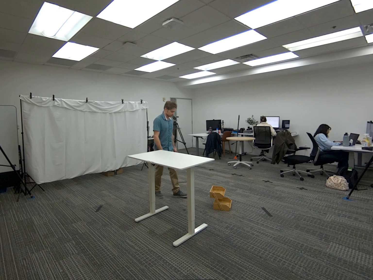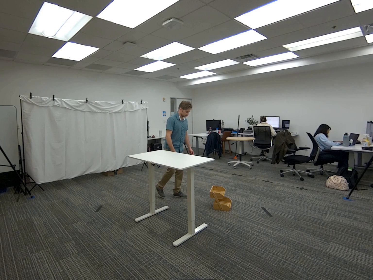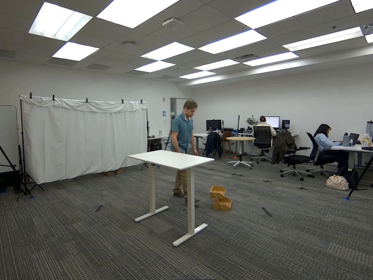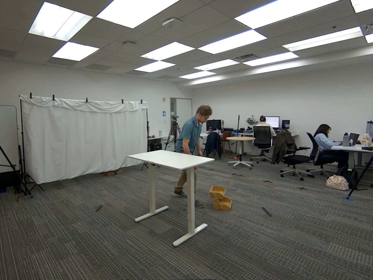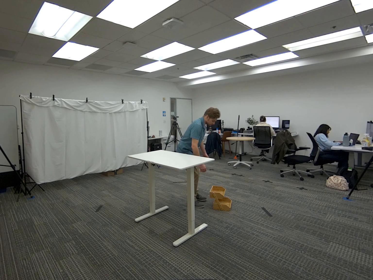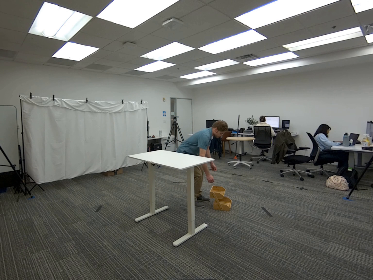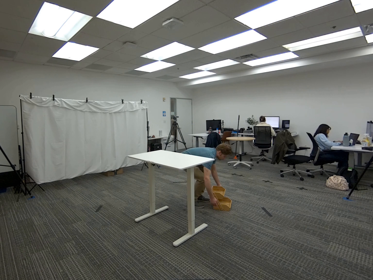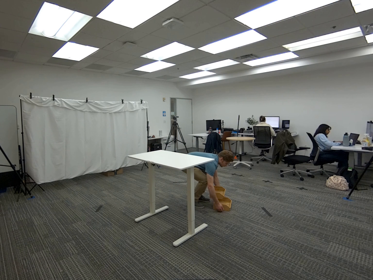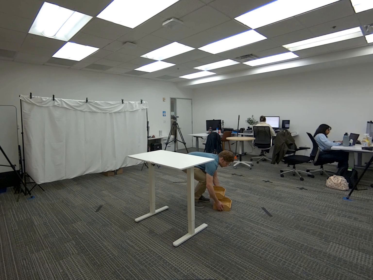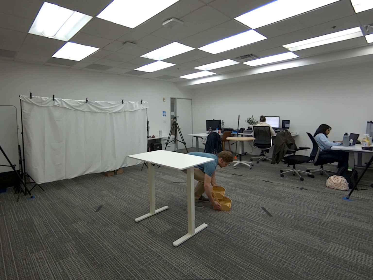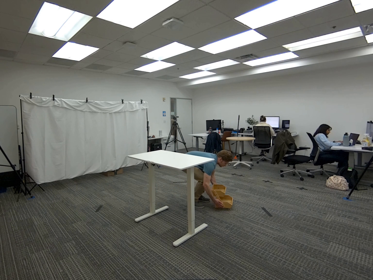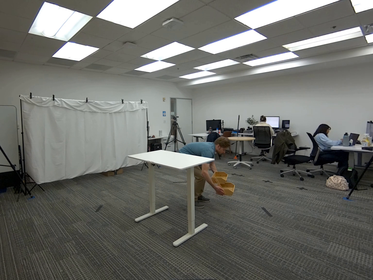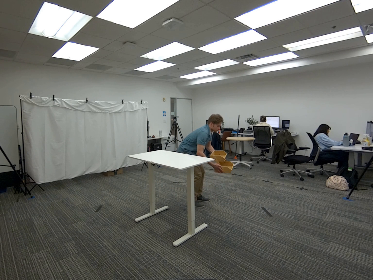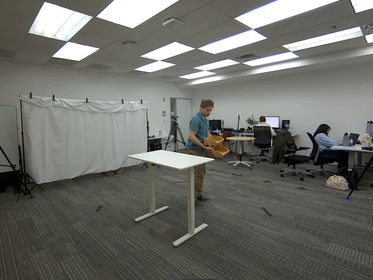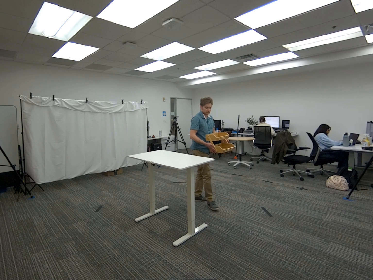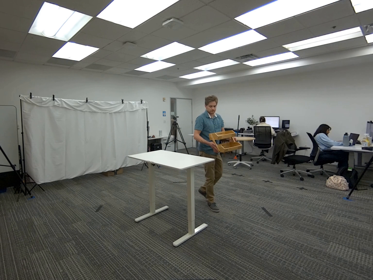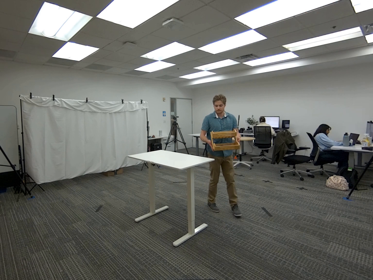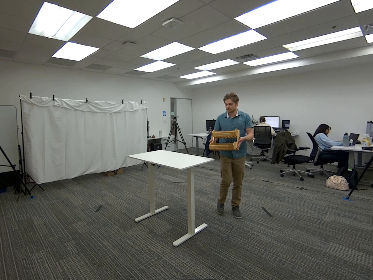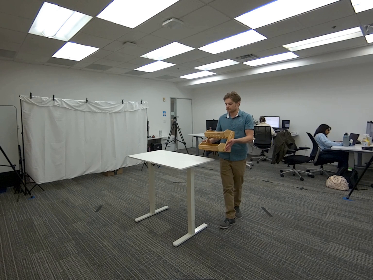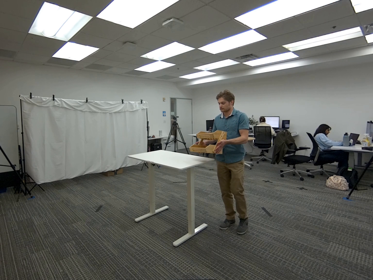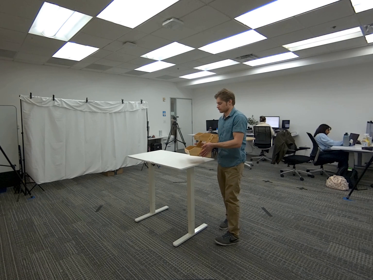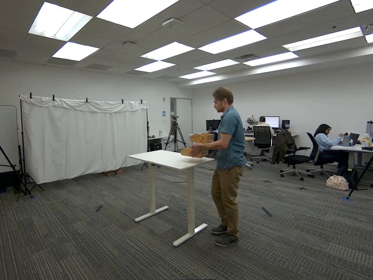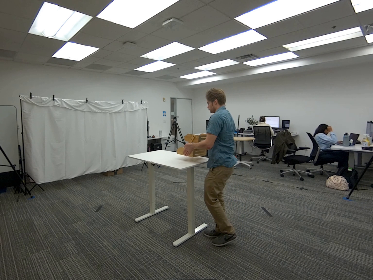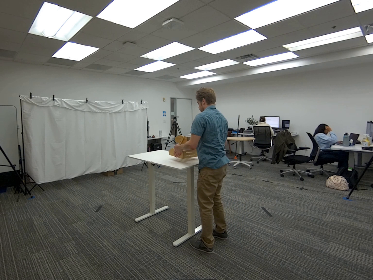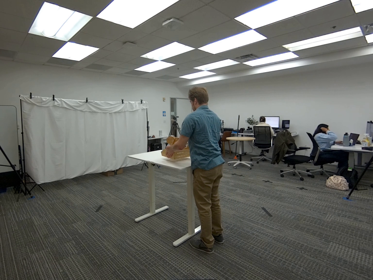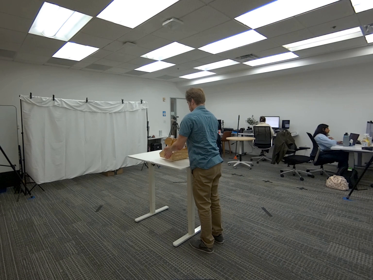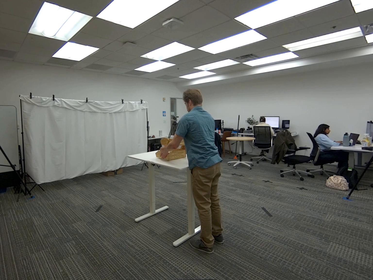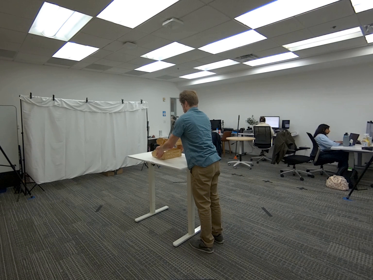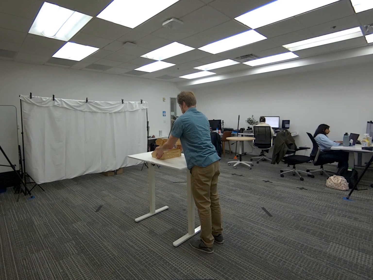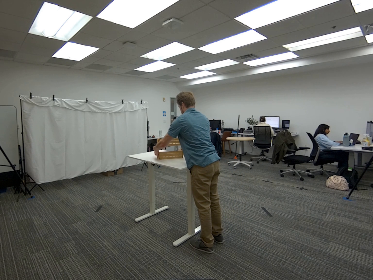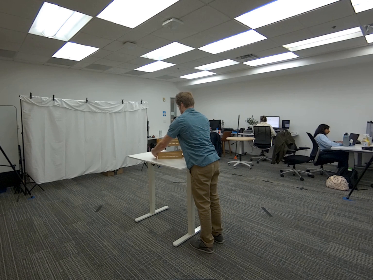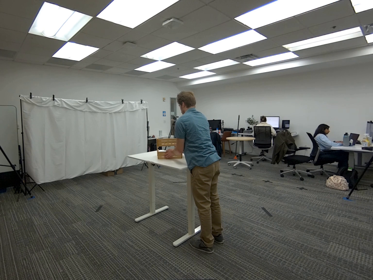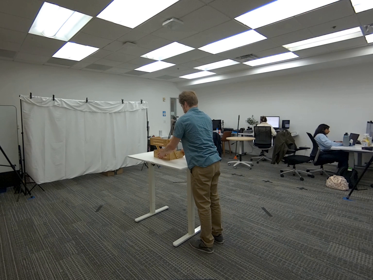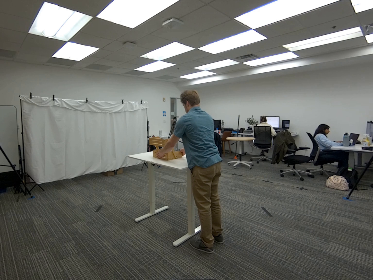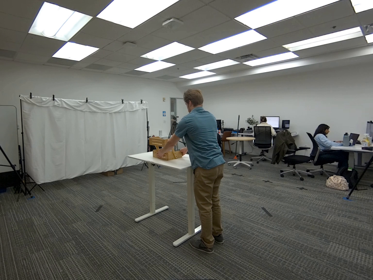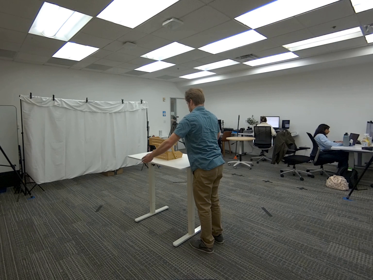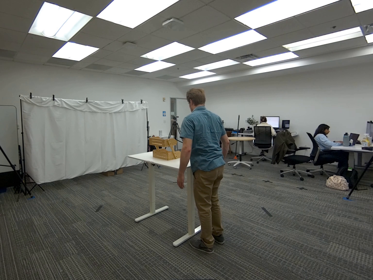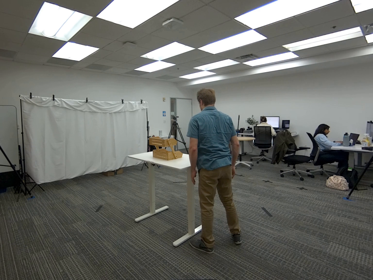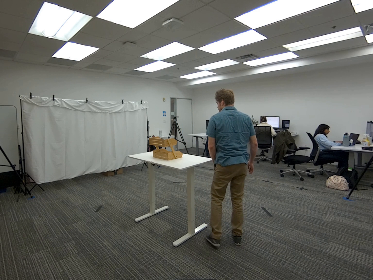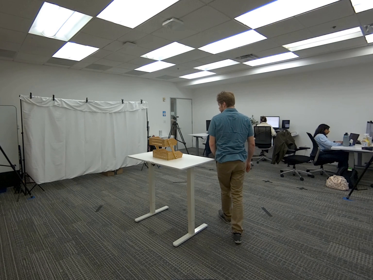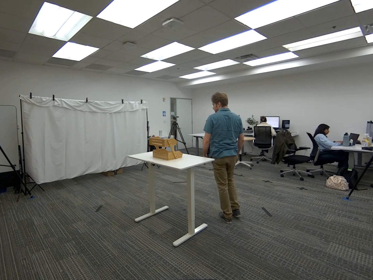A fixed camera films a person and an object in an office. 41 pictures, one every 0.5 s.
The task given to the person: Walk over to the wooden crate on the ground and pick up the wooden crate from the bottom shelf using both hands and place on the white desk.
